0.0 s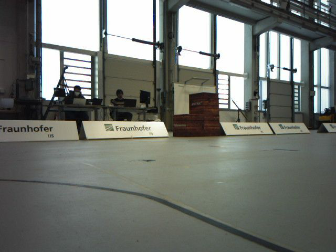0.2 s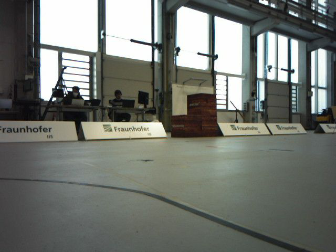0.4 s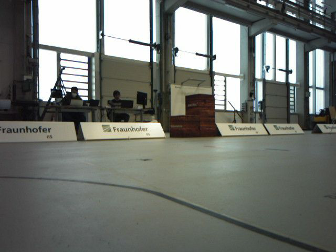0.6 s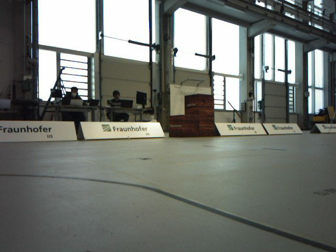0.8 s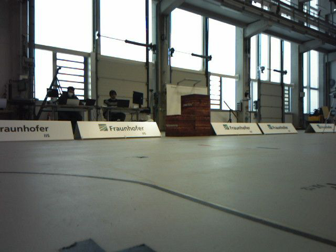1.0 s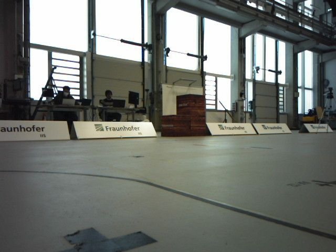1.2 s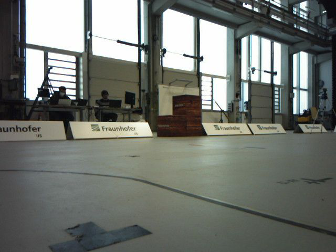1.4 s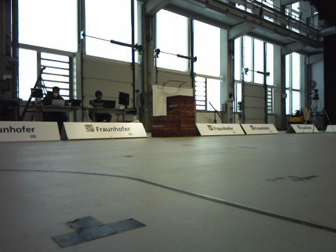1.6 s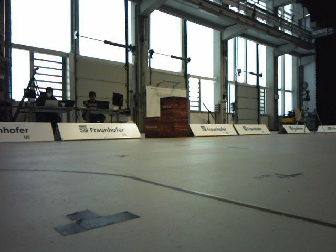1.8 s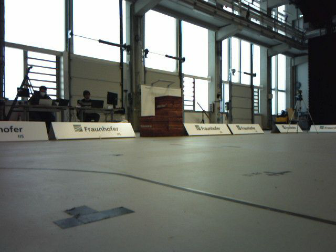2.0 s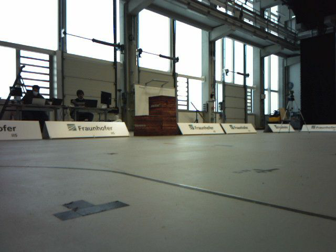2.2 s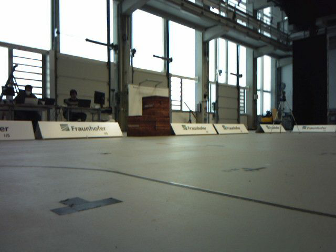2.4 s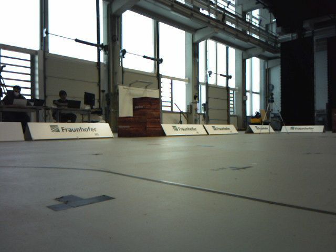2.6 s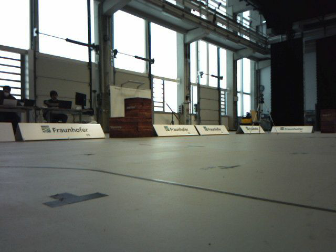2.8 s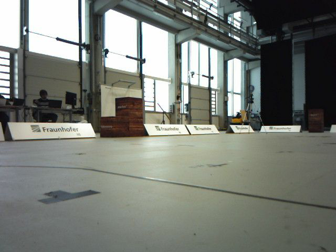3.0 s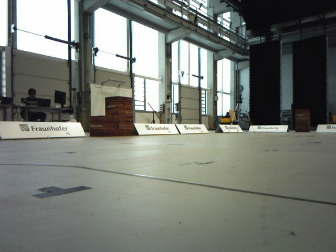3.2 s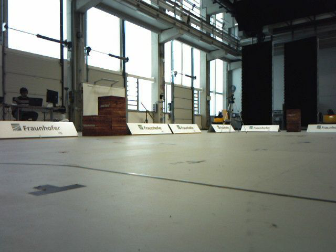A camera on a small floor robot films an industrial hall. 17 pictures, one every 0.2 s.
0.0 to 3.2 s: The camera swings to its right by about 20 degrees, and the scene slides to the left. It travels backward, about 0.6 m, so what stands in front gets smaller.
The film runs backward here.
